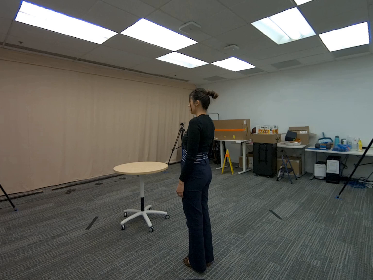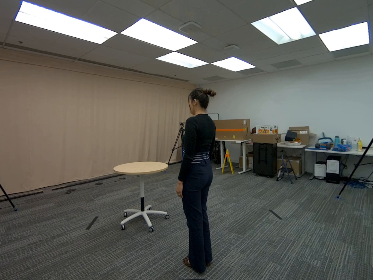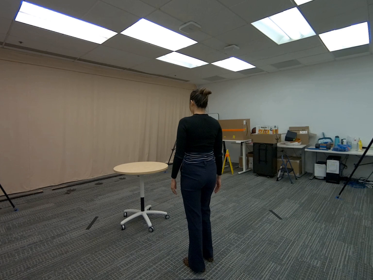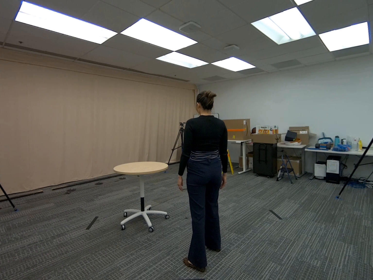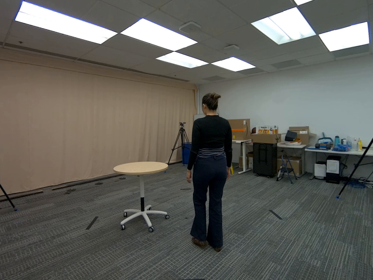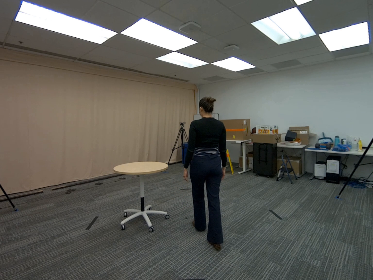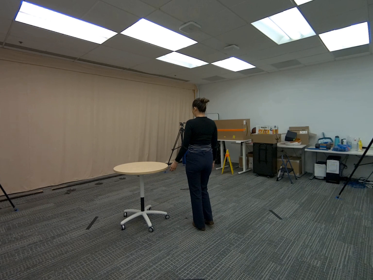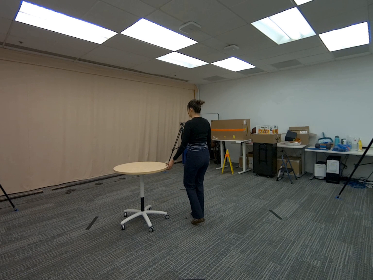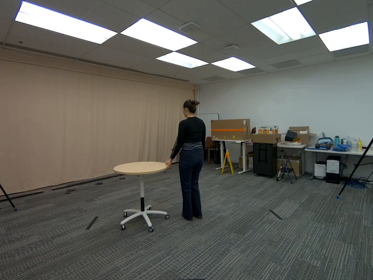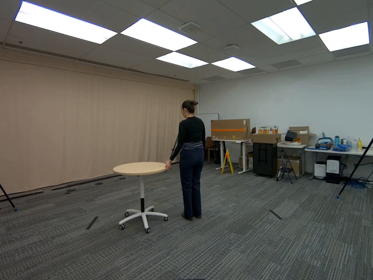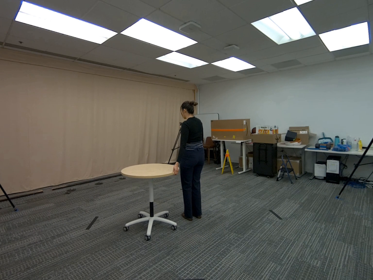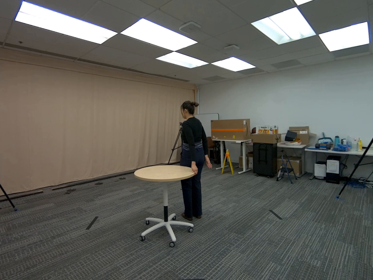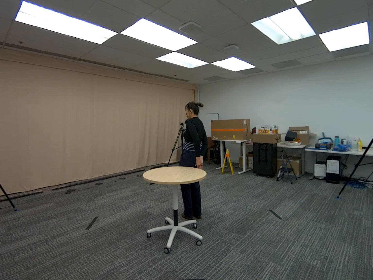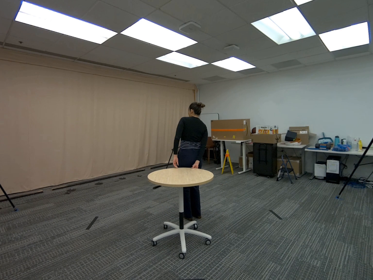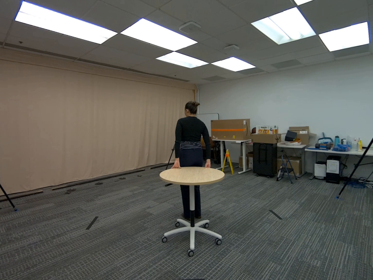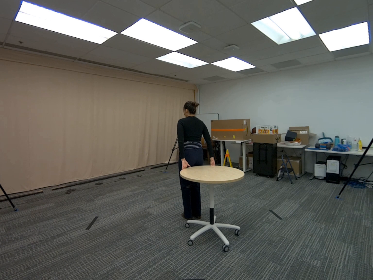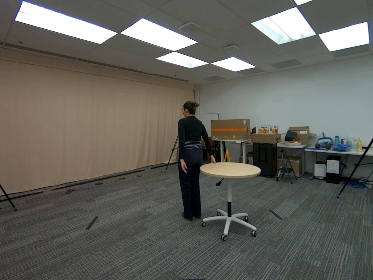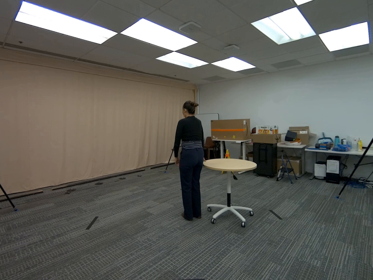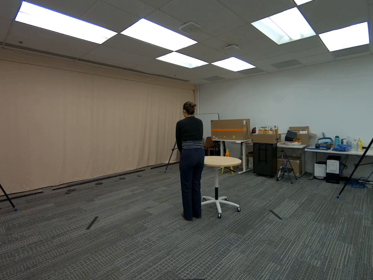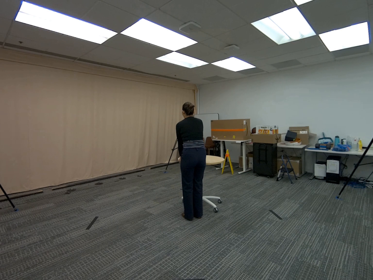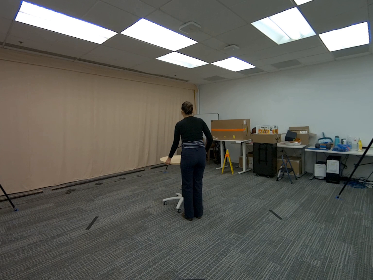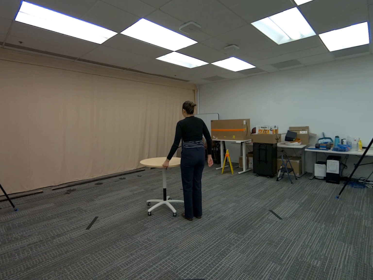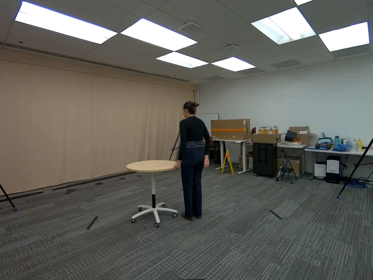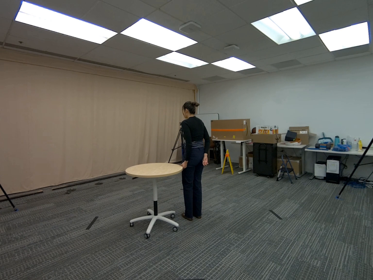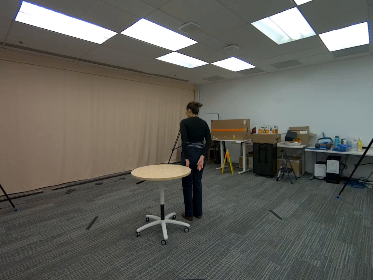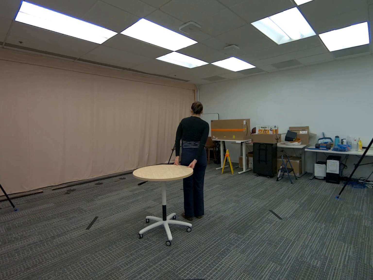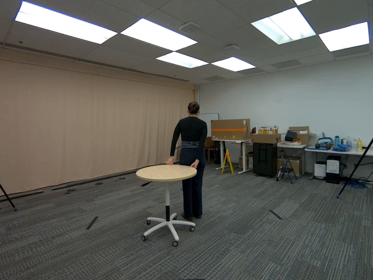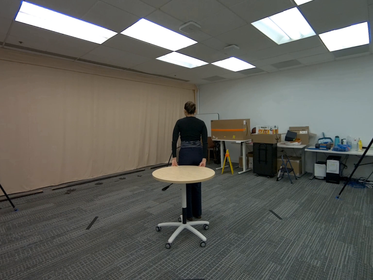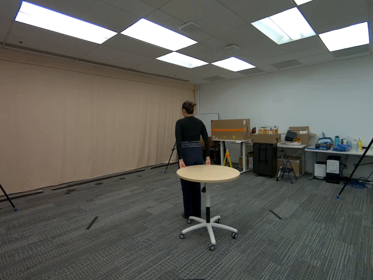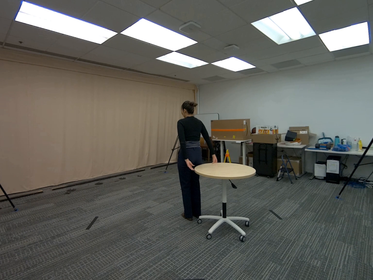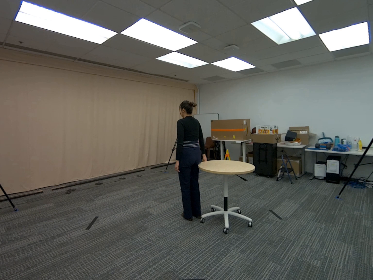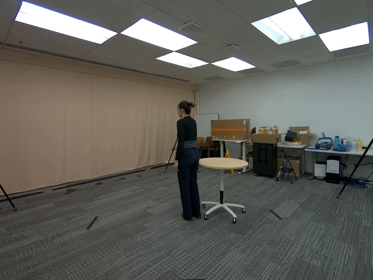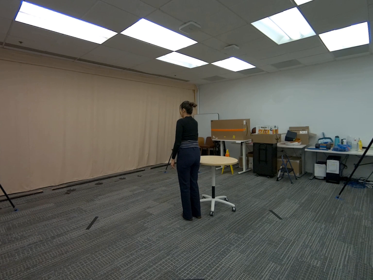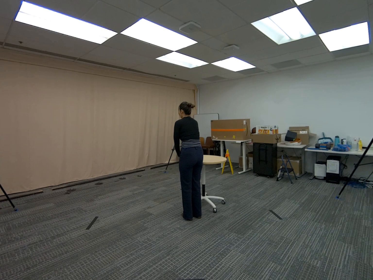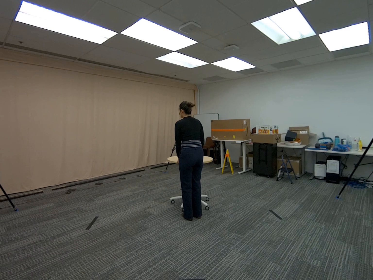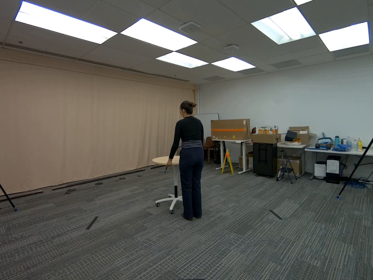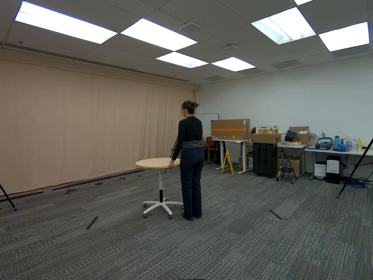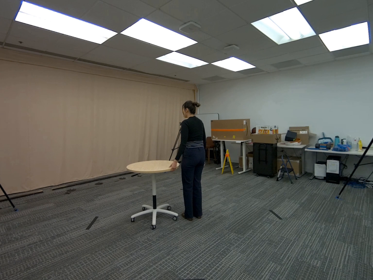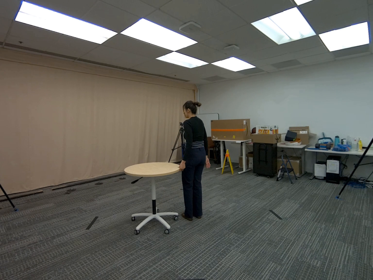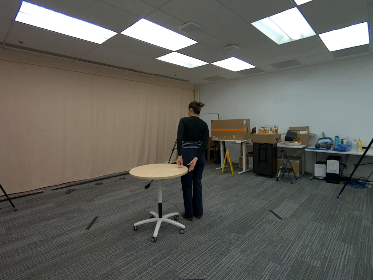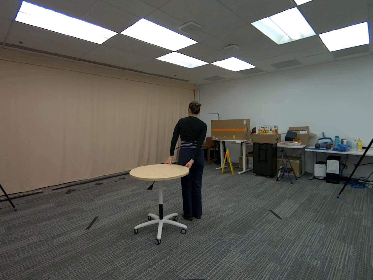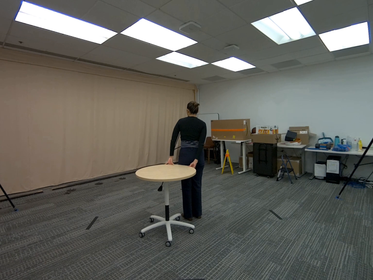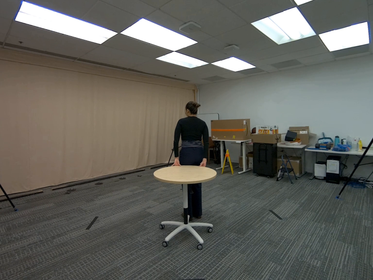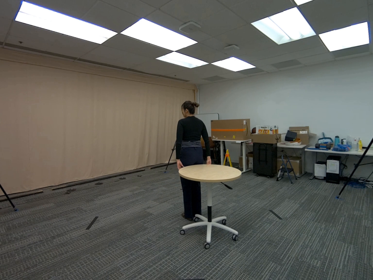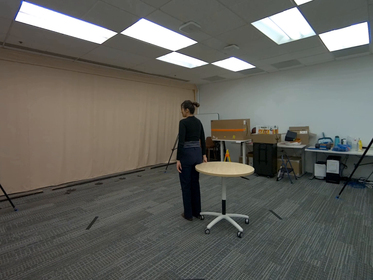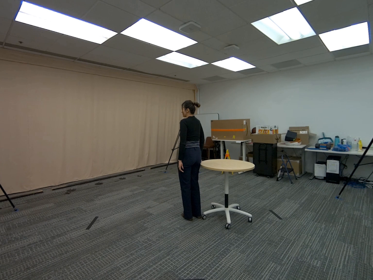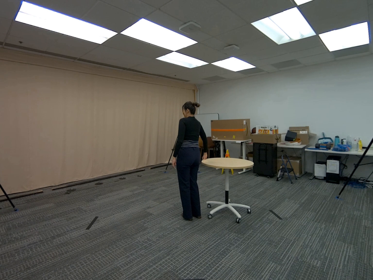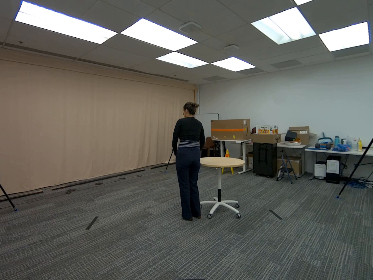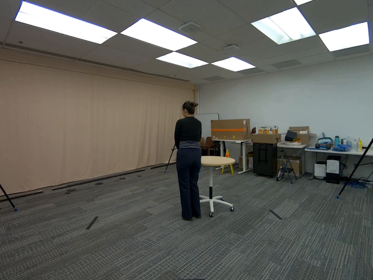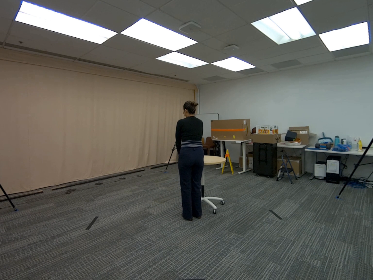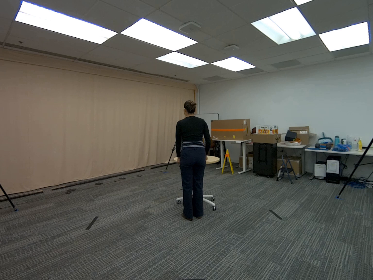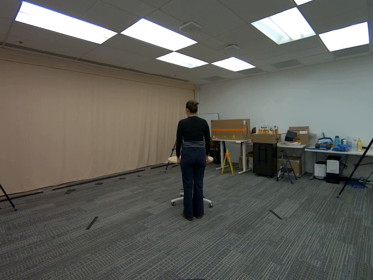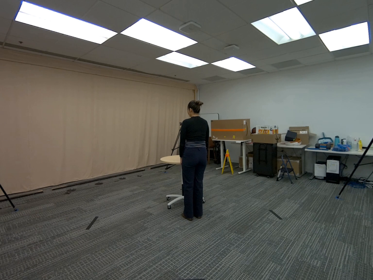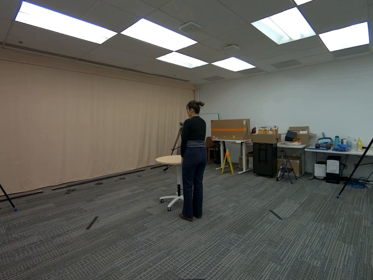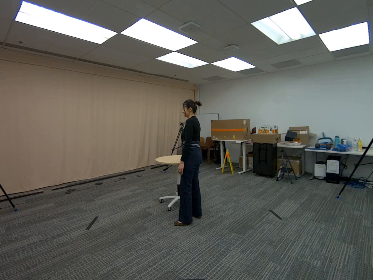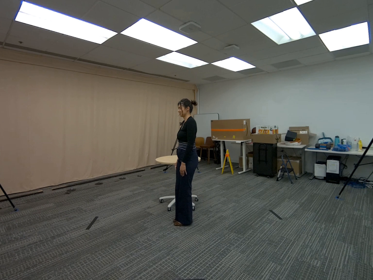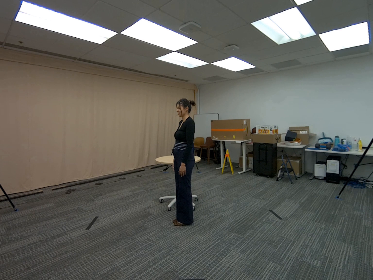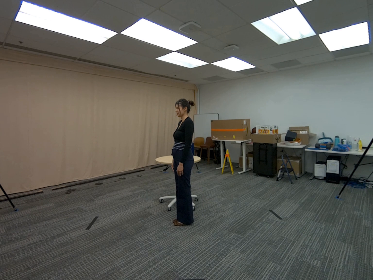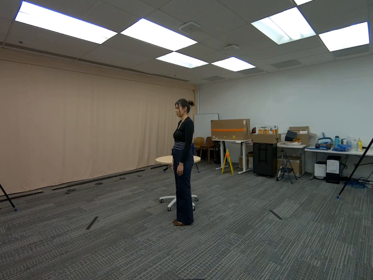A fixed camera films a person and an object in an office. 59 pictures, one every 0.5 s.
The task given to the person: Walk to the round table and grasp it with both hands. Spin the table around you in a circular motion while you remain in place, continuing to rotate it until the sequence is complete.
